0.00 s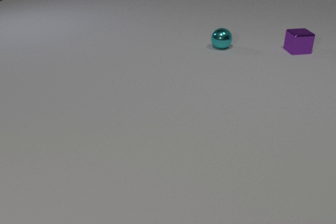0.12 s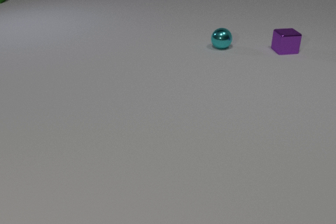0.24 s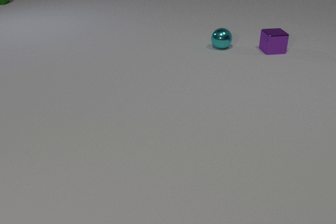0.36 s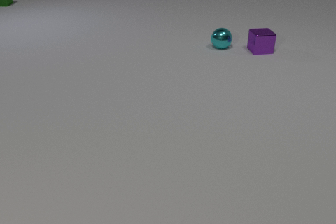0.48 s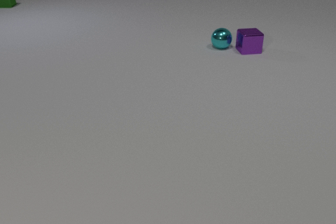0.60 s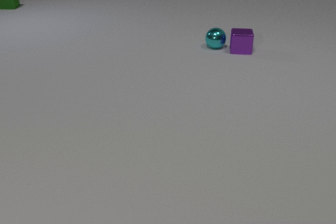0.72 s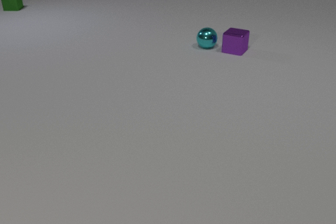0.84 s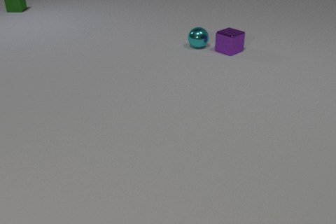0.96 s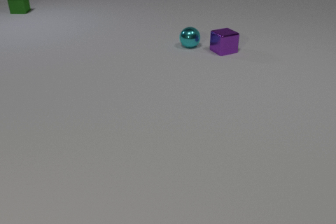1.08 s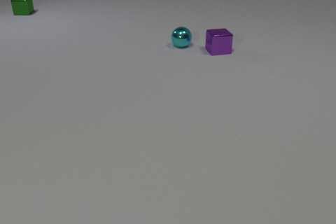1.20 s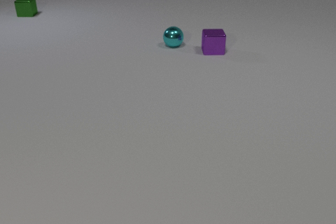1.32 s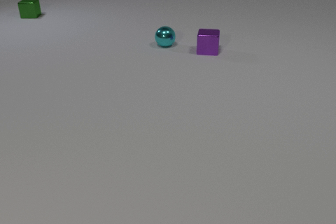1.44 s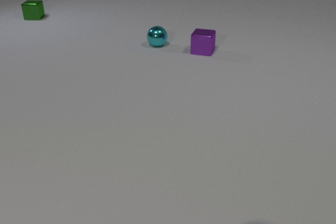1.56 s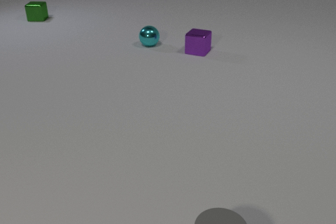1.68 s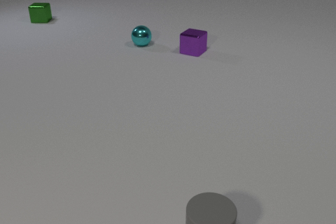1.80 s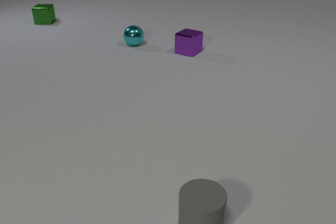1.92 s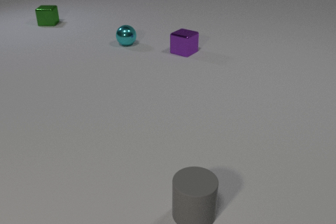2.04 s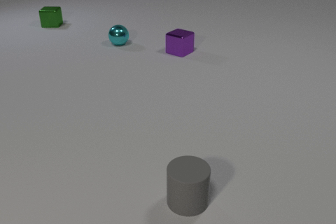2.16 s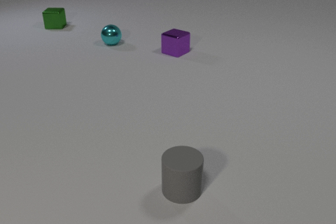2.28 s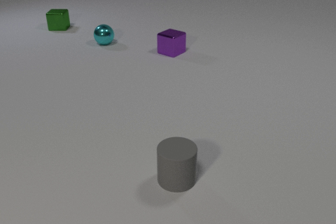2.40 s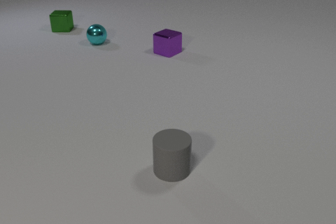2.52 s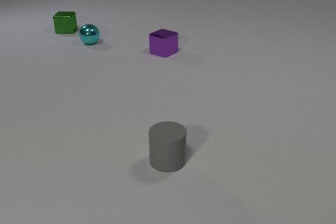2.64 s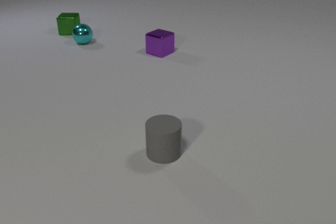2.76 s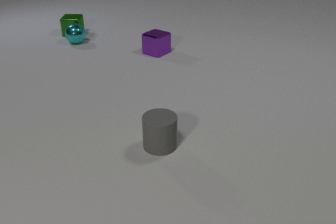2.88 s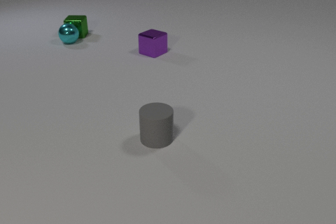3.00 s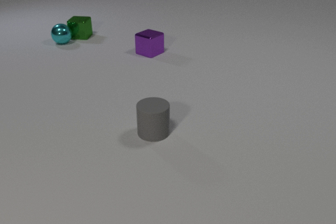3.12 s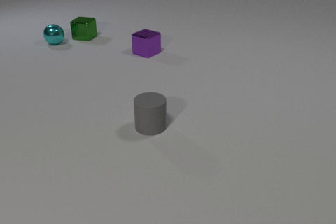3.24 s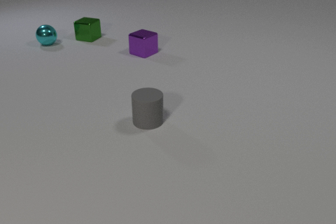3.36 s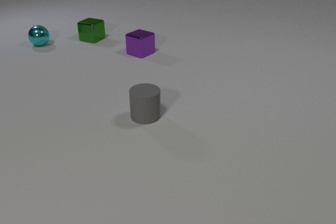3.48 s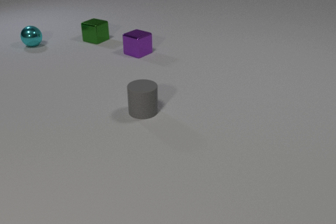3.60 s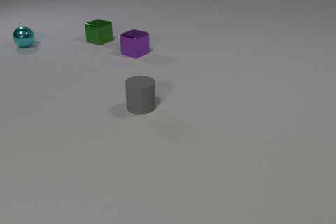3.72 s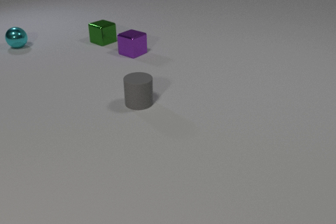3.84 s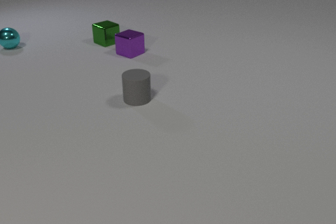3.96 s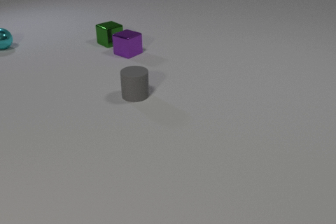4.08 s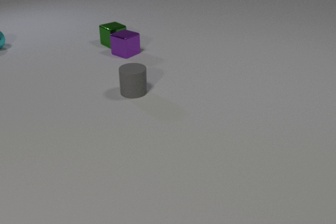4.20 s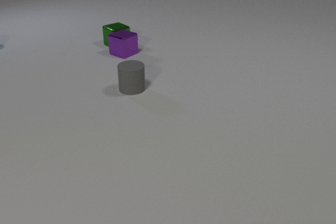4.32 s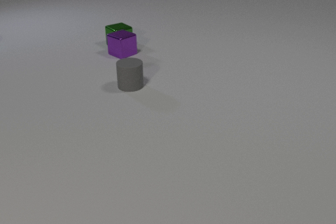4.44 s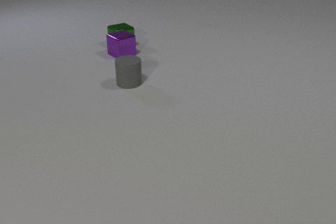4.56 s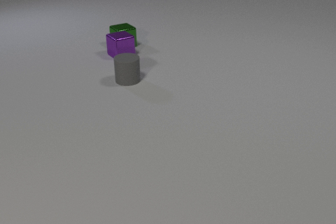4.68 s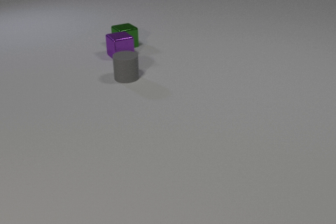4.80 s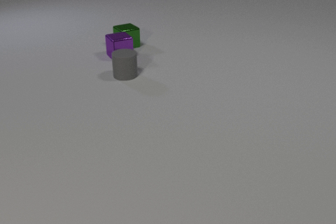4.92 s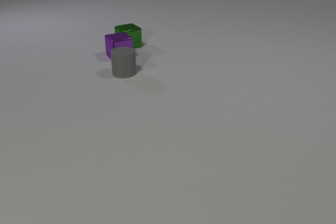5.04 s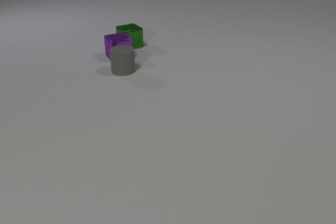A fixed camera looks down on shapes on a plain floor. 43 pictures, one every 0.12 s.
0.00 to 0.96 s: The purple metal cube slides to the left, spins so that its near face slides to the left, clockwise seen from above. The cyan metal sphere rolls to the left. The green metal cube slides toward the camera and to the right. The purple metal cube and the cyan metal sphere collide.
0.96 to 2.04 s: The purple metal cube slides to the left, spins clockwise seen from above by about 60 degrees, its near face sliding to the left. The cyan metal sphere rolls to the left. The green metal cube slides toward the camera and to the right. The gray rubber cylinder comes in at the bottom edge, slides away from the camera and to the left.
2.04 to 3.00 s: The purple metal cube slides to the left. The cyan metal sphere rolls to the left. The green metal cube slides toward the camera and to the right. The gray rubber cylinder slides away from the camera. The cyan metal sphere and the green metal cube collide.
3.00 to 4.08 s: The purple metal cube slides to the left. The cyan metal sphere rolls to the left. The green metal cube slides to the right and toward the camera, spins so that its near face slides to the left, clockwise seen from above. The gray rubber cylinder slides away from the camera.
4.08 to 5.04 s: The purple metal cube slides toward the camera and to the left, spins clockwise seen from above by about 30 degrees, its near face sliding to the left. The cyan metal sphere rolls to the left, leaves at the left edge. The green metal cube slides to the right and toward the camera. The gray rubber cylinder slides away from the camera. The purple metal cube and the green metal cube collide.
Are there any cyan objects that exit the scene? yes.
What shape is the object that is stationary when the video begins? sphere.
What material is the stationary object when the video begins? metal.
